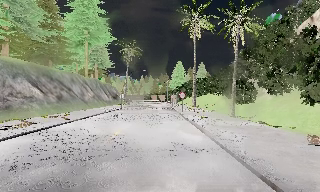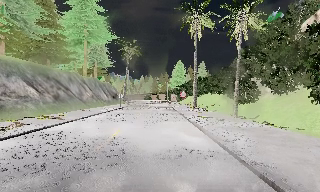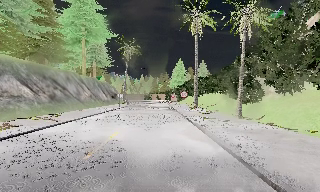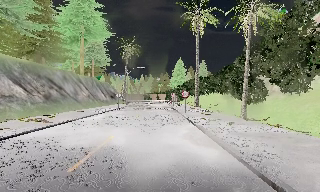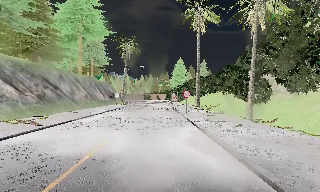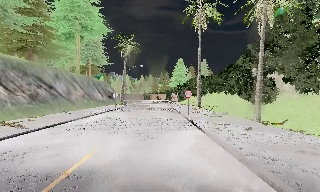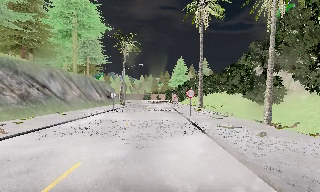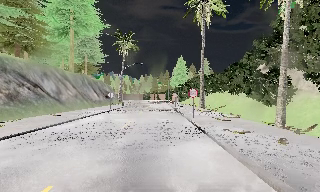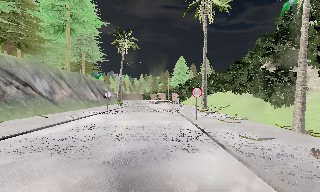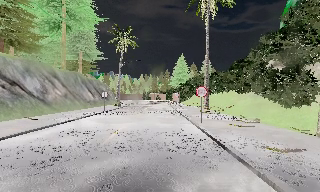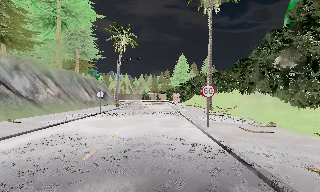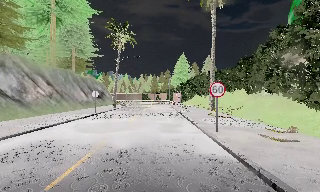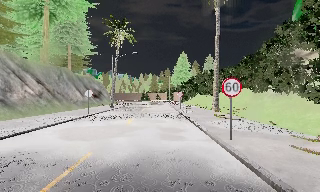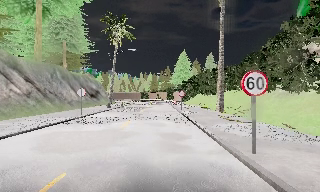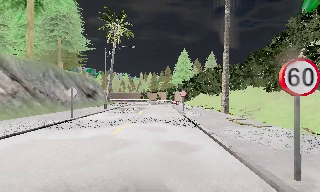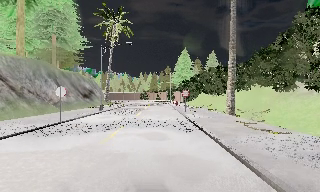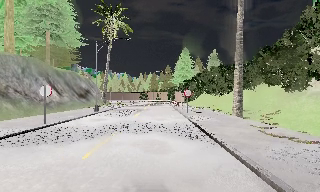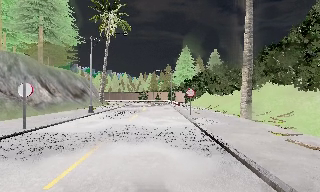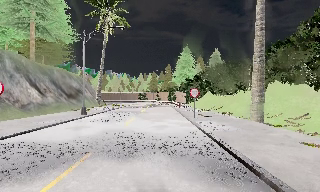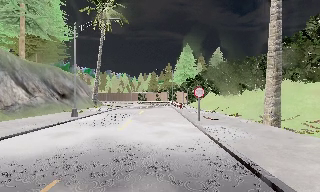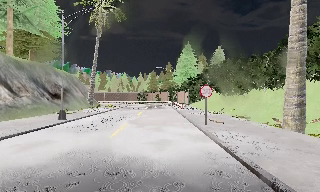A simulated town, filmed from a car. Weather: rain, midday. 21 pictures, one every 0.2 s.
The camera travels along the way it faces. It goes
forward.
0.0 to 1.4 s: The camera travels forward, about 6 m, so what stands in front looms larger. It gains speed.
1.4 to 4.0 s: The camera travels forward, about 18 m, so what stands in front looms larger.
The film runs forward here.
